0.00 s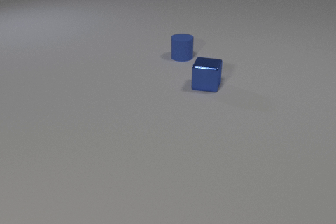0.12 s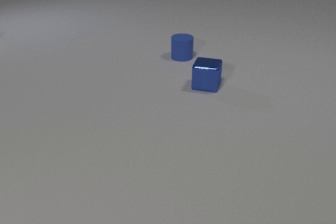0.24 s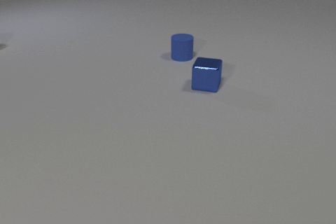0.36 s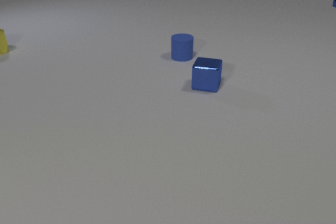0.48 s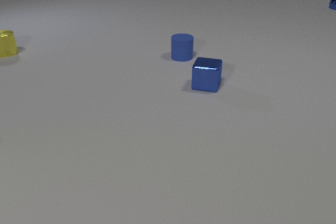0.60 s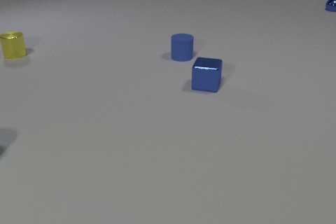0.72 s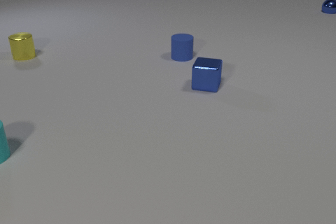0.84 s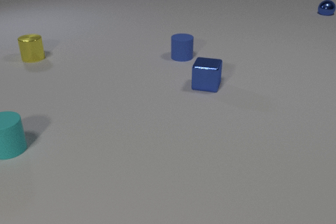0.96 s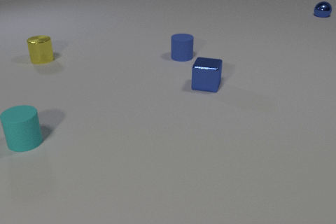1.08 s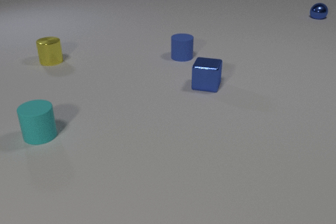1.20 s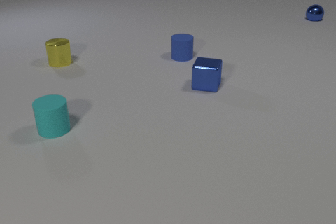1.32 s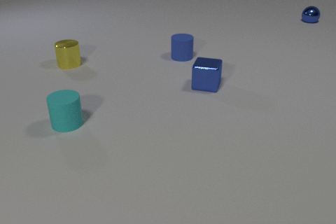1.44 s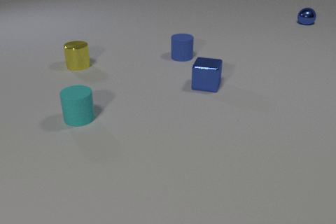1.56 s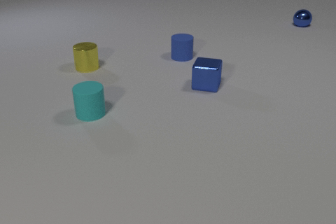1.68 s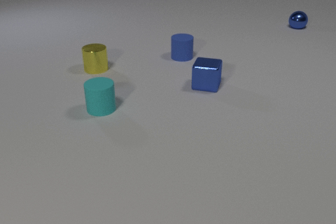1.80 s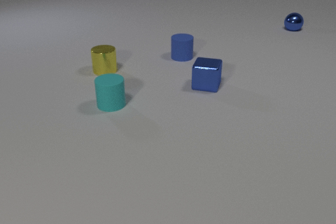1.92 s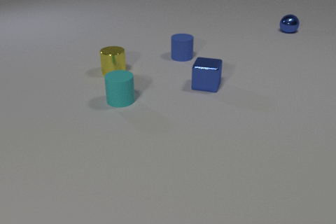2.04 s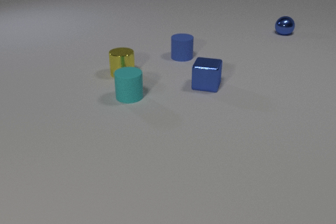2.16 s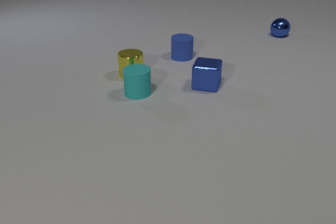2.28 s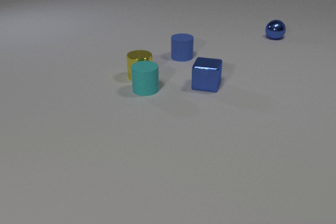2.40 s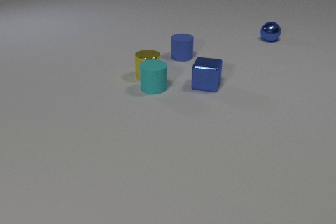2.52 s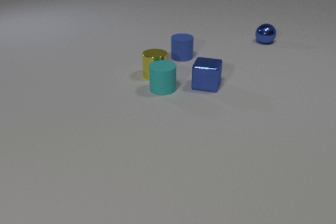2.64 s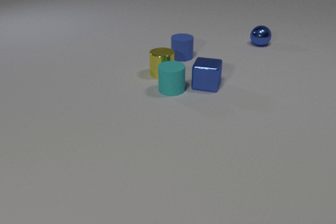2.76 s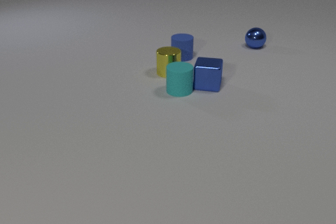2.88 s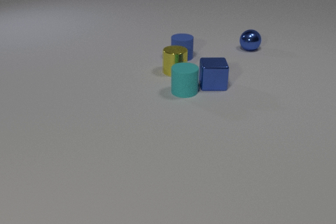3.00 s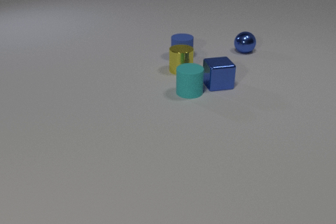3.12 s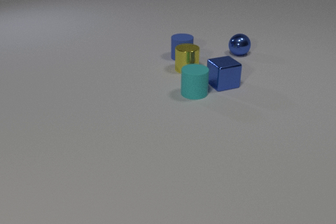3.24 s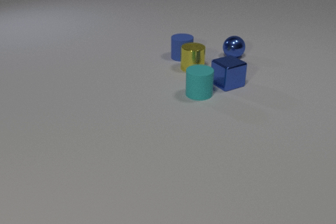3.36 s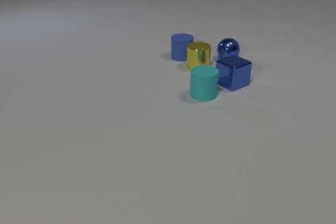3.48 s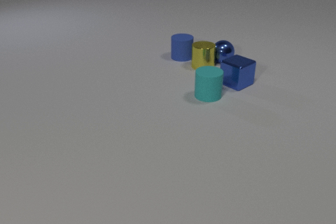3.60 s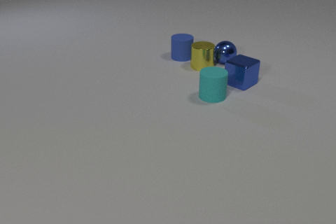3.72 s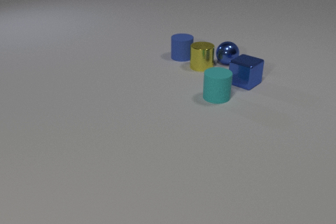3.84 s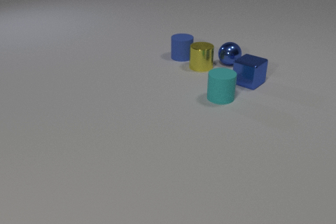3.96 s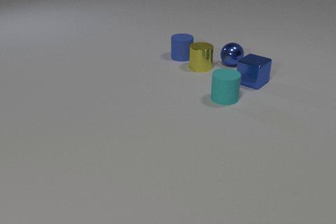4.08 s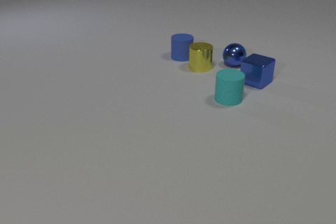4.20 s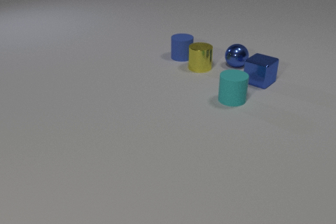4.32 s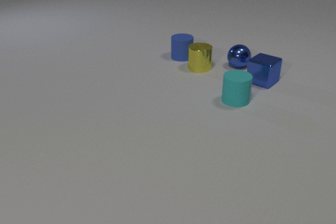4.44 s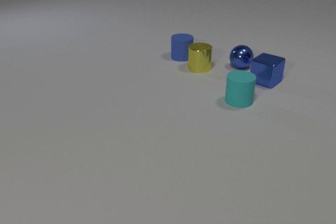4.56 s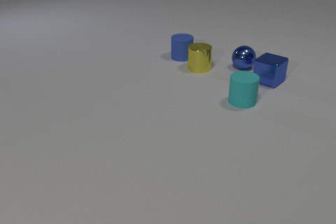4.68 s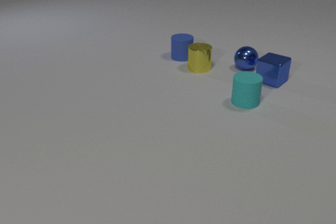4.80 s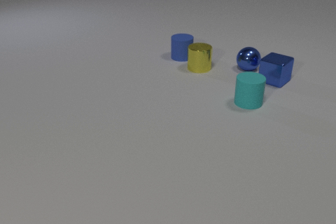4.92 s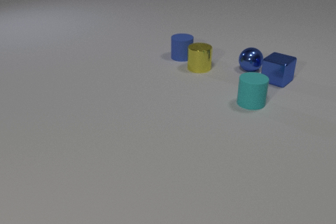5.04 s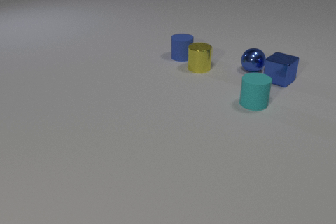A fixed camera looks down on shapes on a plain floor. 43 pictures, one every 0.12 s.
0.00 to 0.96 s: The cyan rubber cylinder comes in at the left edge, slides to the right and away from the camera. The yellow metal cylinder comes in at the left edge, slides to the right and toward the camera. The blue metal sphere comes in at the right edge, rolls toward the camera and to the left.
0.96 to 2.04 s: The cyan rubber cylinder slides to the right and away from the camera. The yellow metal cylinder slides to the right and toward the camera. The blue metal sphere rolls toward the camera and to the left.
2.04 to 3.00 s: The cyan rubber cylinder slides to the right. The yellow metal cylinder slides to the right. The blue metal cube slides to the right, spins so that its near face slides to the right, counterclockwise seen from above. The blue metal sphere rolls toward the camera and to the left. The cyan rubber cylinder and the yellow metal cylinder collide. The cyan rubber cylinder and the blue metal cube collide.
3.00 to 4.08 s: The cyan rubber cylinder slides to the right. The yellow metal cylinder slides to the right and away from the camera. The blue metal cube slides to the right, spins counterclockwise seen from above by about 45 degrees, its near face sliding to the right. The blue metal sphere rolls toward the camera. The yellow metal cylinder and the blue metal sphere collide.
4.08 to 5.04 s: The cyan rubber cylinder slides to the right. The blue metal cube slides to the right and away from the camera. The blue metal sphere rolls to the right and toward the camera.
How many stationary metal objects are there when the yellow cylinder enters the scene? 1.
What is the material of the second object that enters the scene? metal.
What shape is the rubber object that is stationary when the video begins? cylinder.
